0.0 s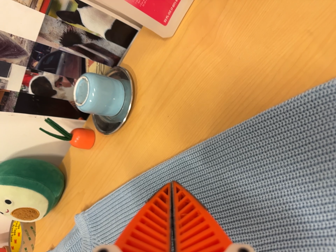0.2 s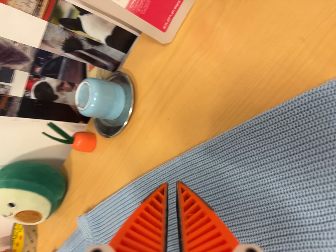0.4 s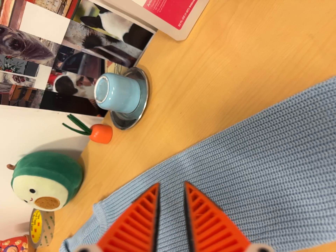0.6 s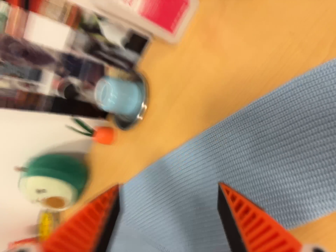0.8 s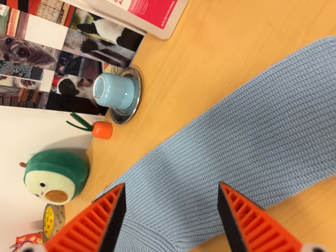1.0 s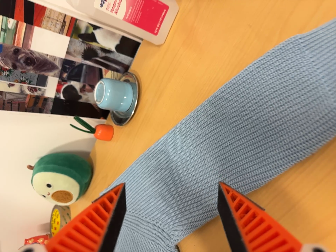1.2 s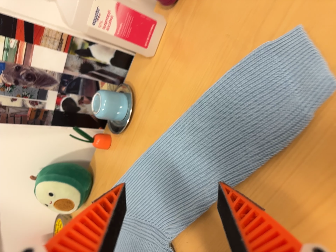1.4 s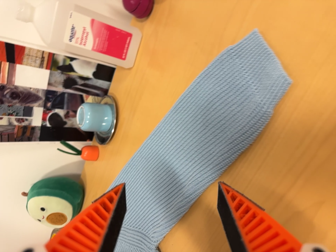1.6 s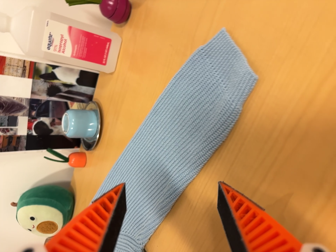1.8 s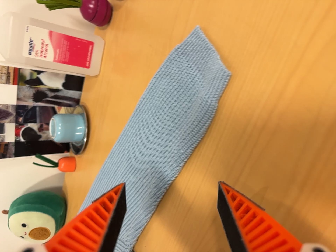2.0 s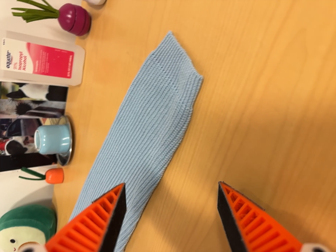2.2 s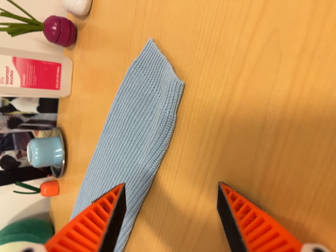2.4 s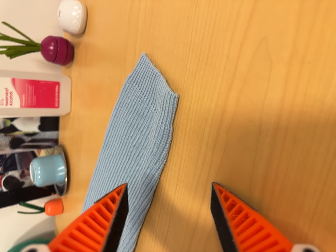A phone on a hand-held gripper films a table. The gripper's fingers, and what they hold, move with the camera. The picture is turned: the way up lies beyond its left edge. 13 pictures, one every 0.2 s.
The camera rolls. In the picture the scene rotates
counterclockwise.
0.0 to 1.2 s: The camera travels backward, to its right and toward the bottom of its view, about 14 cm, so what stands in front gets smaller.
1.2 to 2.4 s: The camera travels to its right, about 12 cm, so close, fixed things drift to the left. It rolls about its line of sight by about 20 degrees, and the scene rotates counterclockwise.
The film runs forward here.
